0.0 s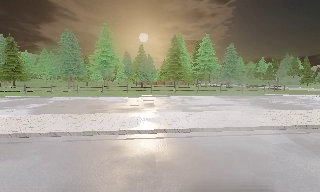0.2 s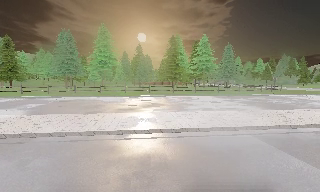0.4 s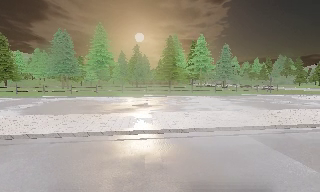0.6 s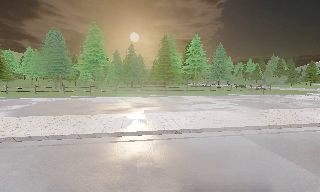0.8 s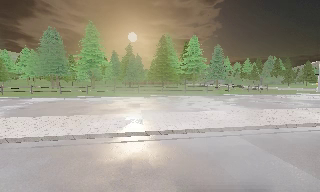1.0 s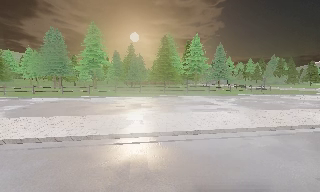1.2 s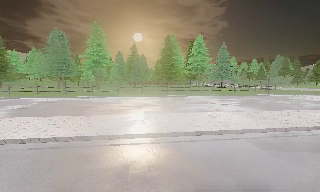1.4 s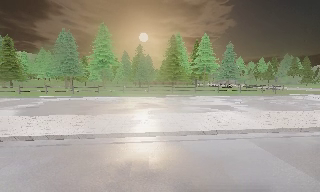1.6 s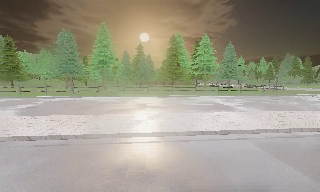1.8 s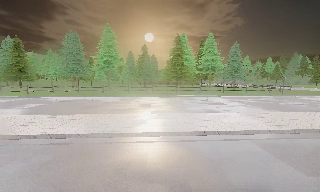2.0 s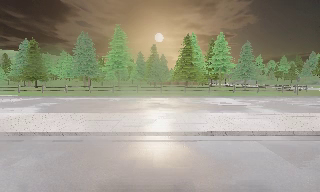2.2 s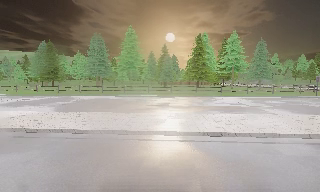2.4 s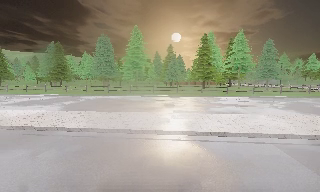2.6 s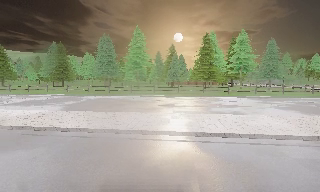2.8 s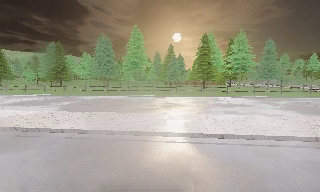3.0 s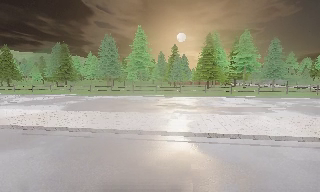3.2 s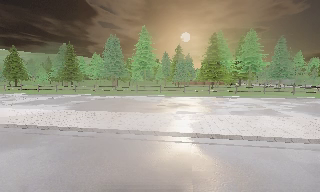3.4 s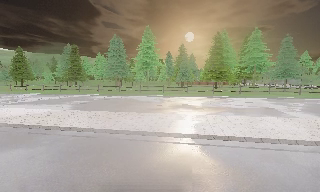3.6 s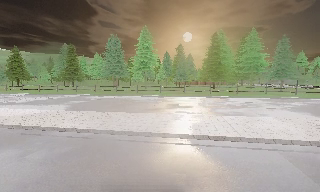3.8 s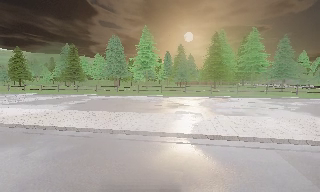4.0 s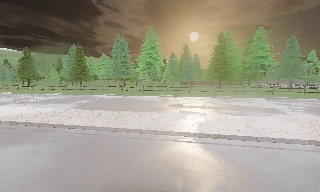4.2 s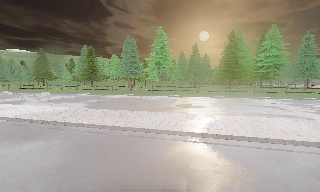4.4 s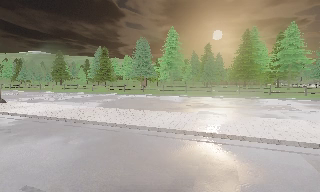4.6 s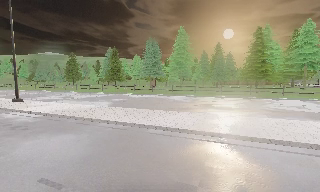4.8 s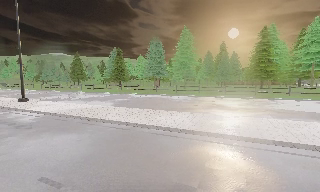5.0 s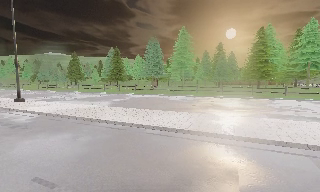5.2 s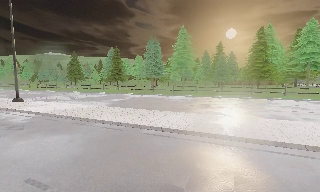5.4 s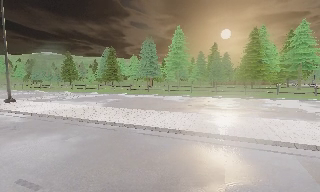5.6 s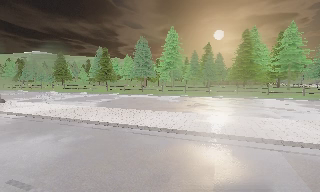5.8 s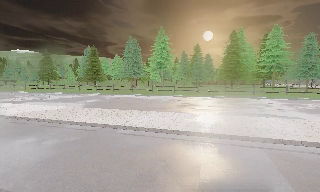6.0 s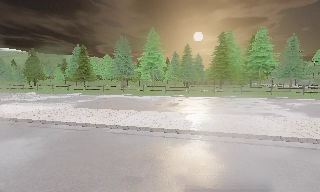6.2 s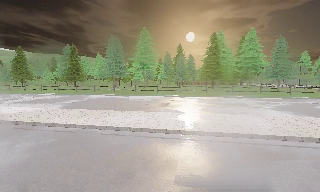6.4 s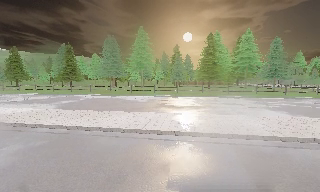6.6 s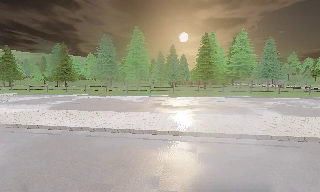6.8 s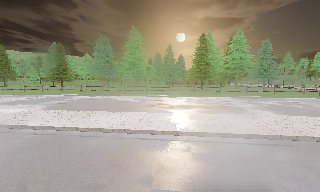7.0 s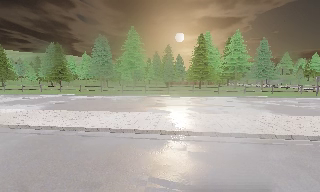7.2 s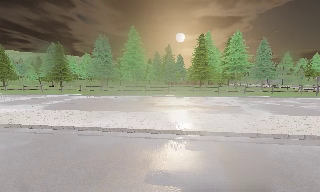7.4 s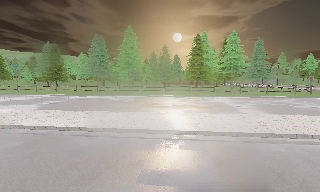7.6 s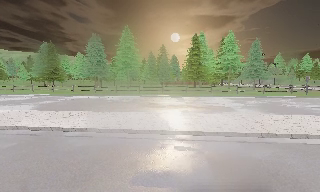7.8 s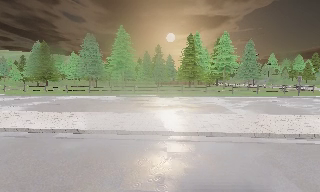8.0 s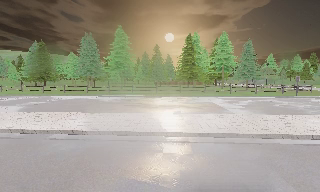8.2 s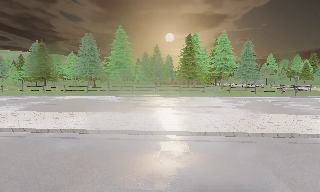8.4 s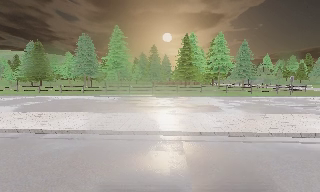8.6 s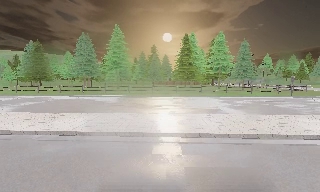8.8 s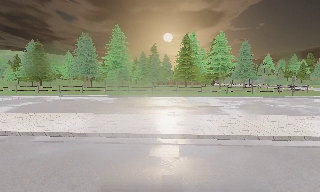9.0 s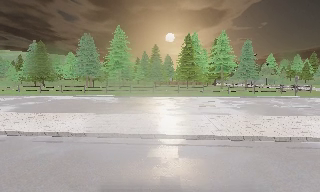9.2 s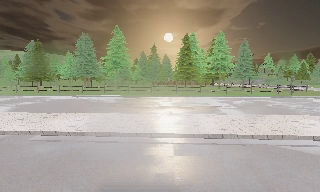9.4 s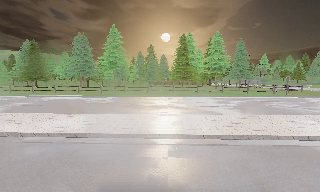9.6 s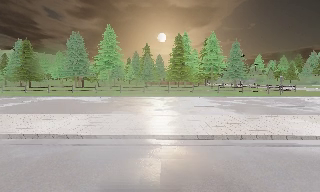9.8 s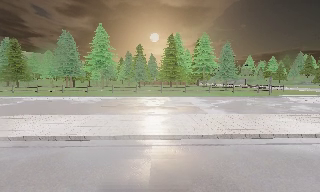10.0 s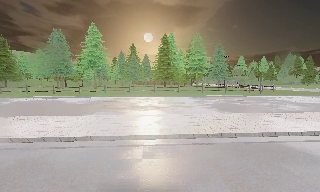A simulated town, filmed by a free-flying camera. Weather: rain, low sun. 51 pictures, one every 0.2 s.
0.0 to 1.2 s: The camera travels forward, about 0.5 m, so what stands in front looms larger.
1.2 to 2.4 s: The camera swings to its left by about 15 degrees, and the scene slides to the right. It travels to its right, about 0.5 m.
2.4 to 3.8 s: The camera travels to its right, about 0.5 m.
3.8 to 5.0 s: The scene slides to the right, as the camera pans about 15 degrees to its left.
5.0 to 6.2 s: The camera pans to its right, which is clockwise from overhead, by about 15 degrees.
6.2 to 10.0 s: The scene slides to the left, as the camera pans about 15 degrees to its right. It travels to its right, about 1.5 m, so close, fixed things drift to the left.
The film runs forward here.
